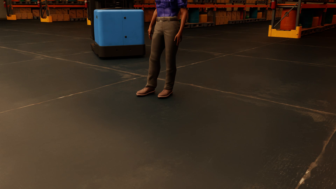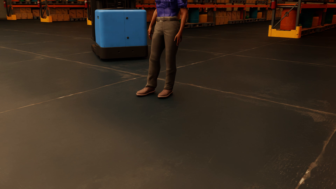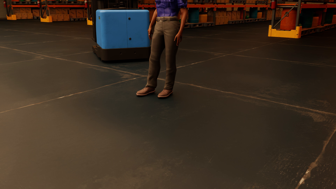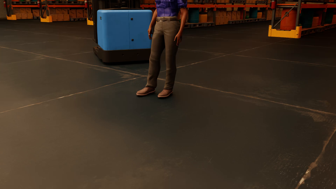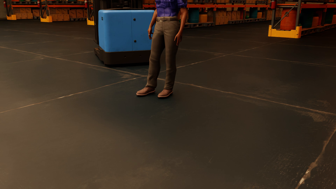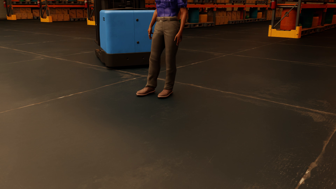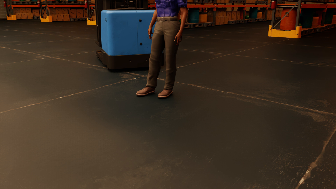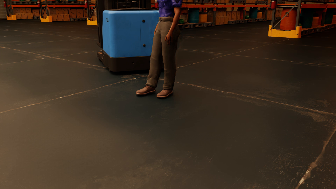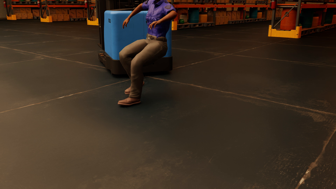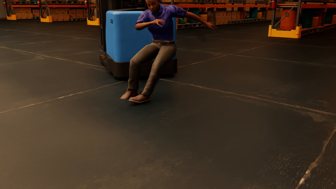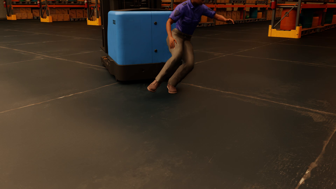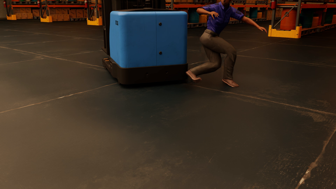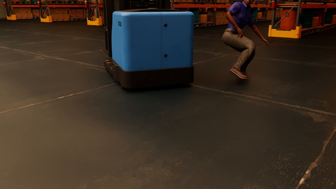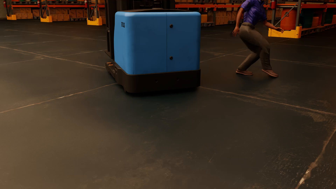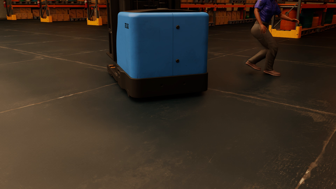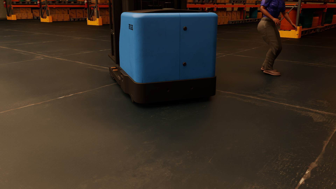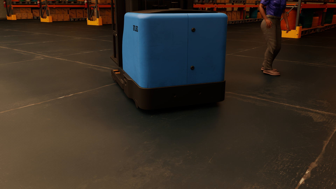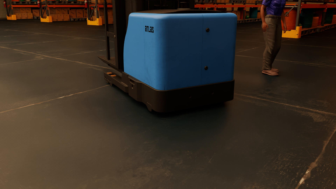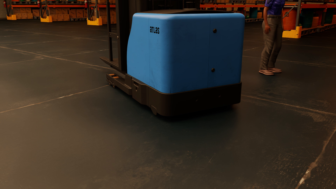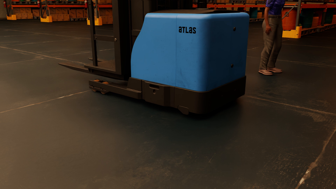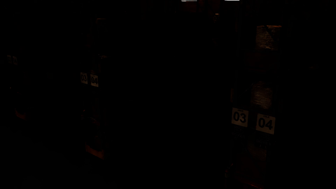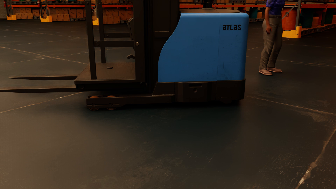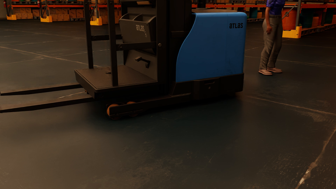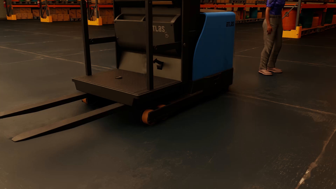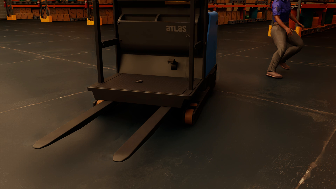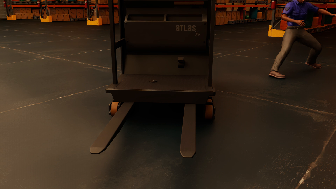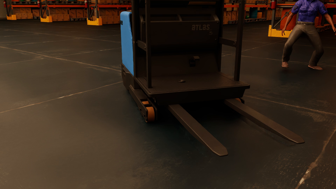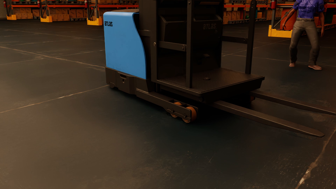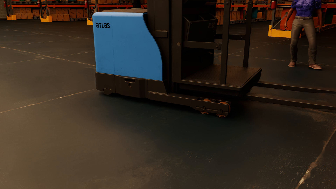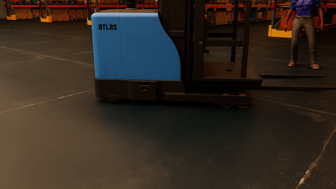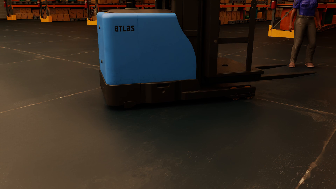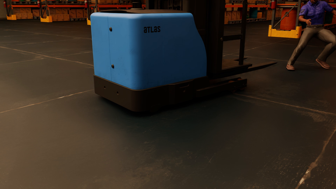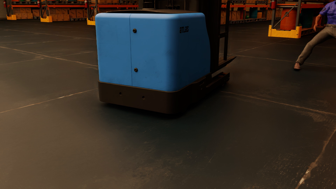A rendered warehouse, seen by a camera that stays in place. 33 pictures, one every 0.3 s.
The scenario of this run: Near miss between a forklift and a person.
